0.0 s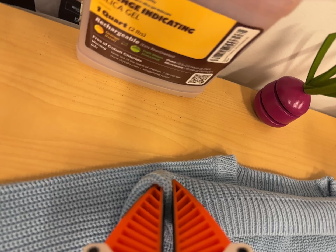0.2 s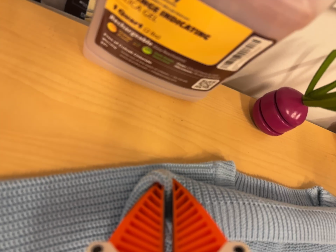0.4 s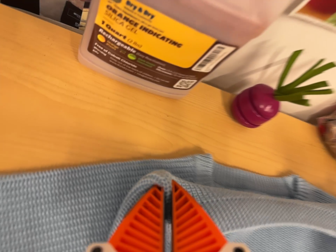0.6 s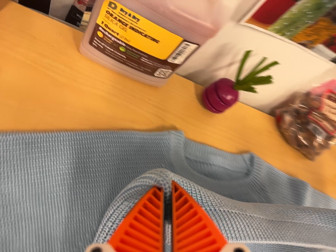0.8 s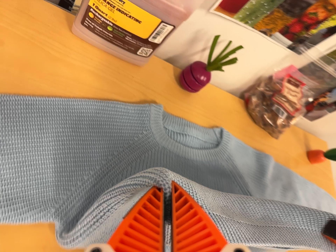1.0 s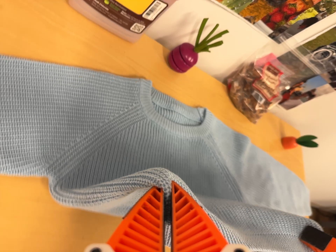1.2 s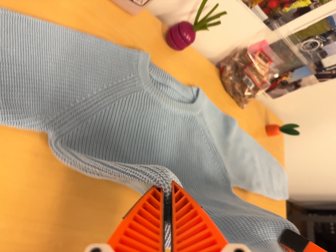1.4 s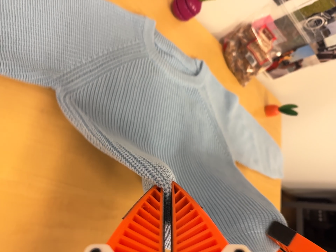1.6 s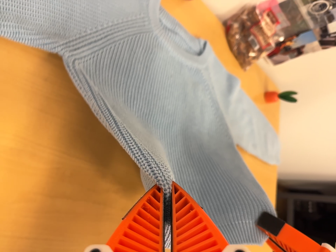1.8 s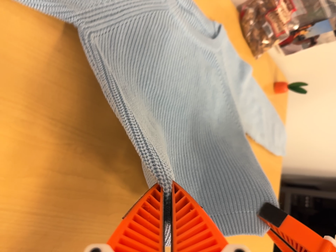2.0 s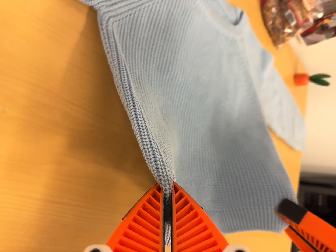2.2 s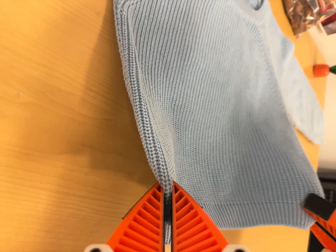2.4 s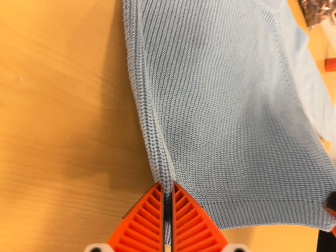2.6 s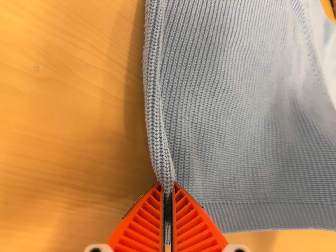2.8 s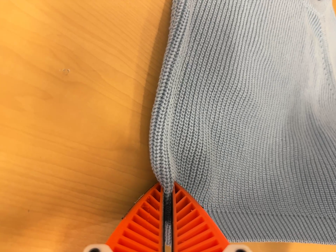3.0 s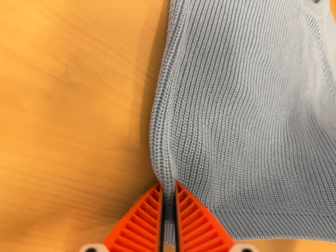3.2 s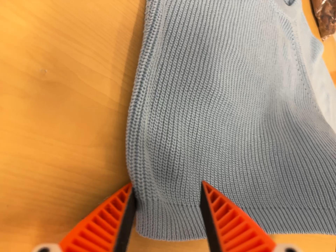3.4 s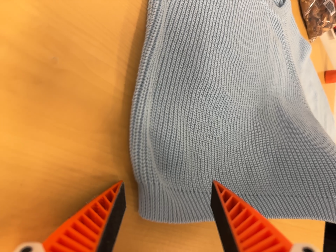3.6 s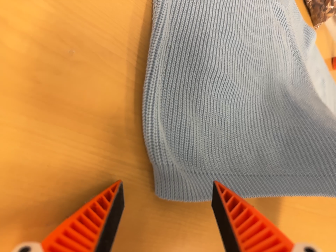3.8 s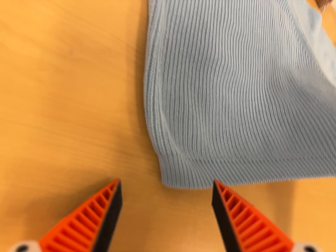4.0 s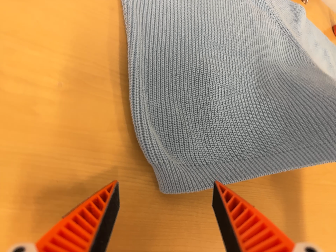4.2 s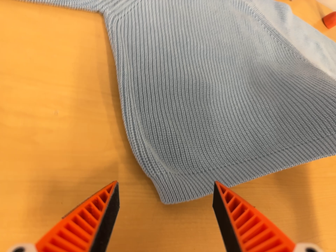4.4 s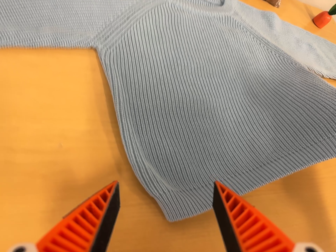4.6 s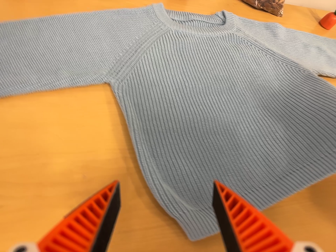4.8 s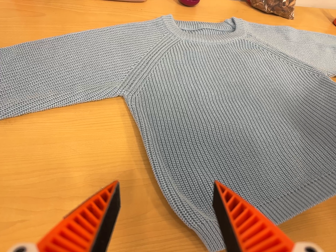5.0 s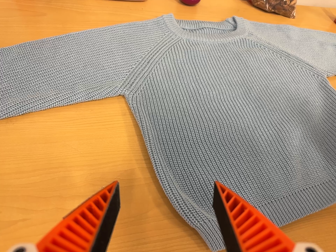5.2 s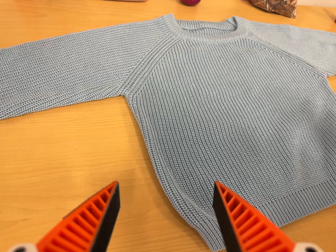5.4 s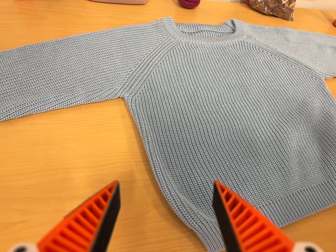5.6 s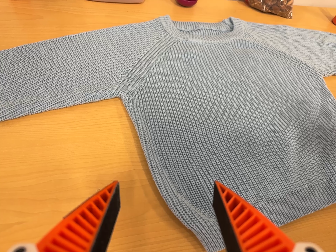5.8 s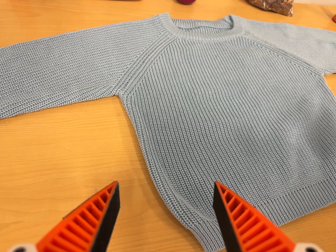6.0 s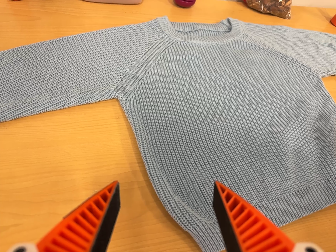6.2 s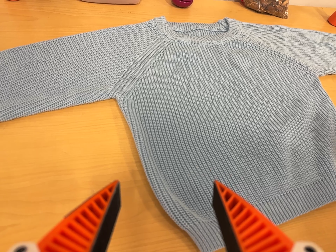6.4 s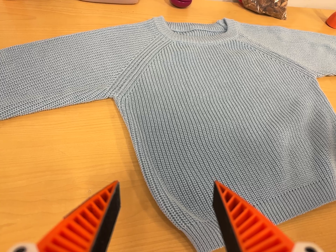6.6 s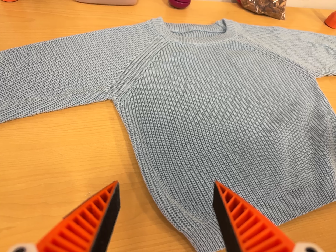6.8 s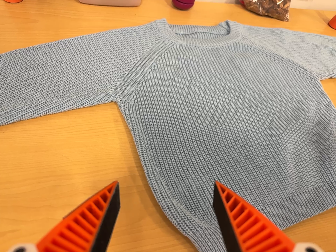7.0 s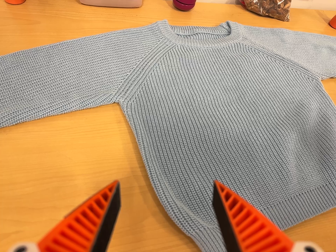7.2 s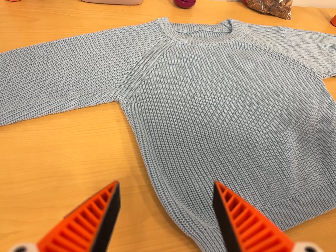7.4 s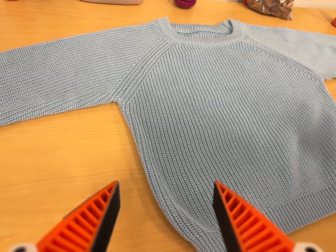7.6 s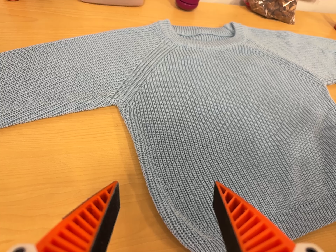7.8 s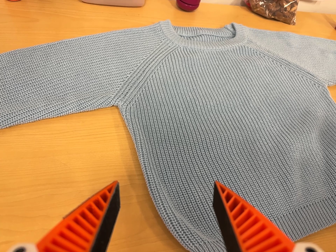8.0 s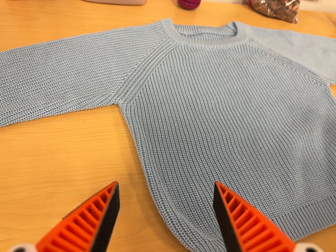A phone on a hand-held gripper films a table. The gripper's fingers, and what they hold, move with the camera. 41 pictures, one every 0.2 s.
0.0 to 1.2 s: The camera swings to its right by about 20 degrees, and the scene slides to the left. It travels backward and toward the bottom of its view, about 24 cm, so what stands in front gets smaller. It rolls about its line of sight by about 10 degrees, and the scene rotates clockwise.
1.2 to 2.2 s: The camera travels toward the bottom of its view, to its left and forward, about 12 cm, so close, fixed things drift upward. Its aim tips toward the bottom of its view by about 10 degrees, and the scene shifts upward.
2.2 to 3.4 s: The camera travels to its left, about 6 cm, so close, fixed things drift to the right.
3.4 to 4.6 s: The camera pans to its left by about 20 degrees. It travels to its right and backward, about 12 cm. Its aim tips toward the top of its view by about 10 degrees, and the scene shifts downward. It rolls about its line of sight by about 35 degrees, and the scene rotates counterclockwise.
4.6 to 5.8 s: The camera shifts only a little, or ends up much as it began.
5.8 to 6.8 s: The camera keeps its place and its aim.
6.8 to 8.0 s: The camera shifts only a little, or ends up much as it began.
The film runs backward here.
